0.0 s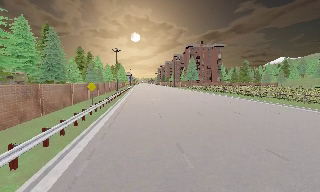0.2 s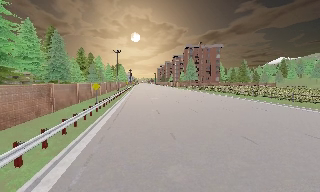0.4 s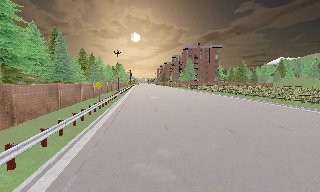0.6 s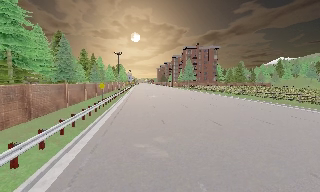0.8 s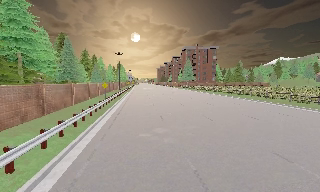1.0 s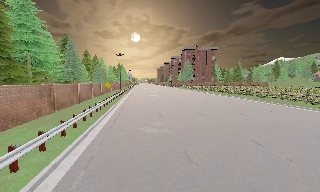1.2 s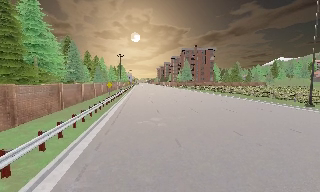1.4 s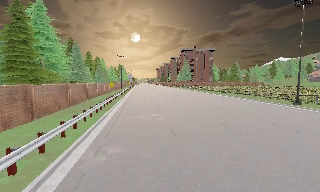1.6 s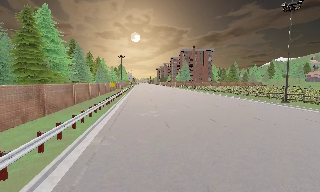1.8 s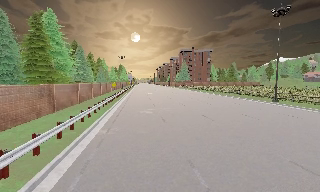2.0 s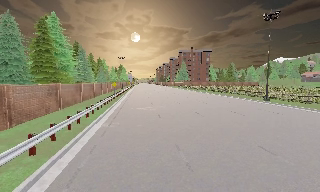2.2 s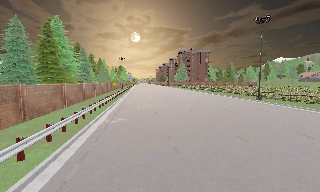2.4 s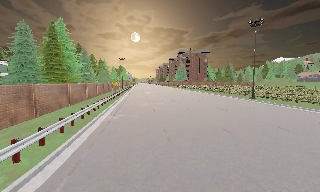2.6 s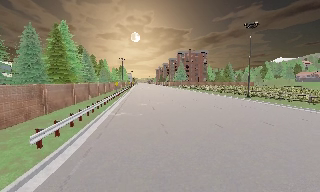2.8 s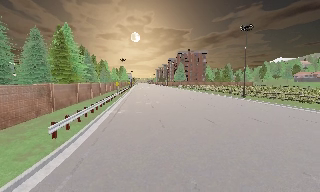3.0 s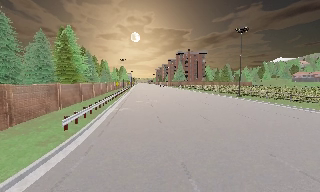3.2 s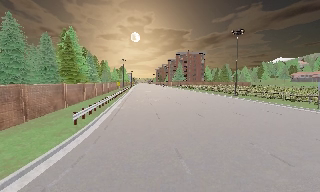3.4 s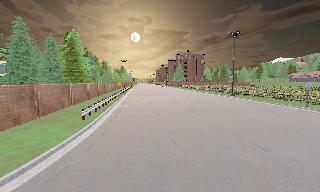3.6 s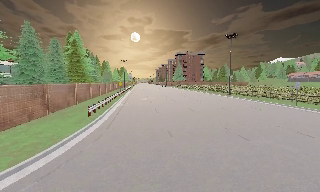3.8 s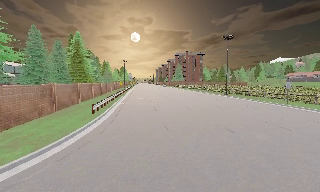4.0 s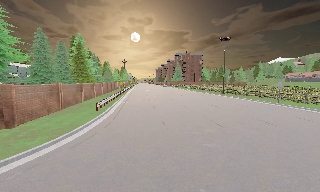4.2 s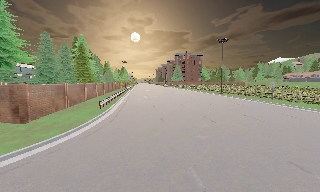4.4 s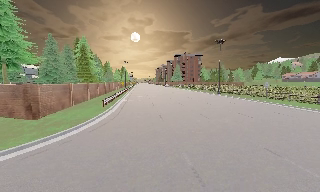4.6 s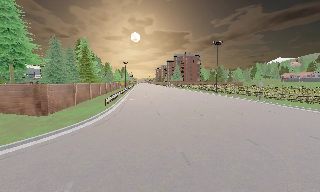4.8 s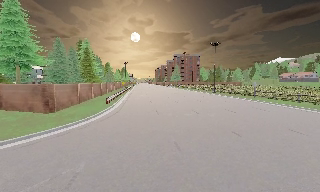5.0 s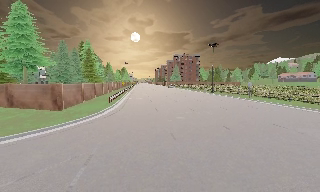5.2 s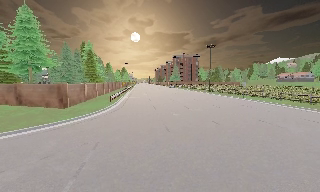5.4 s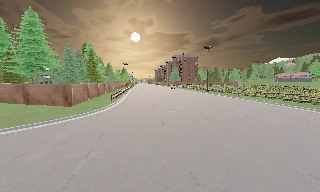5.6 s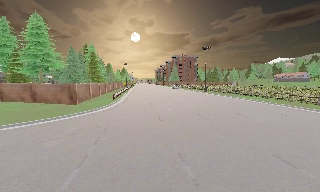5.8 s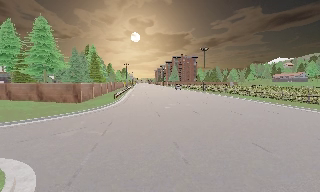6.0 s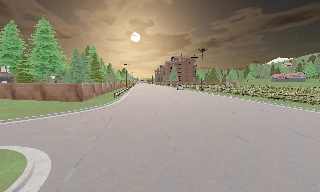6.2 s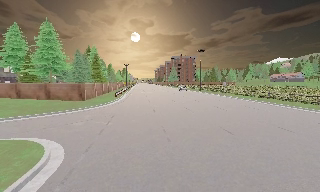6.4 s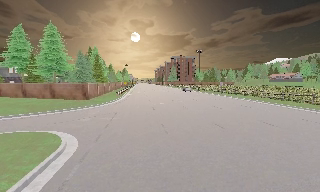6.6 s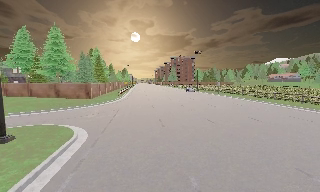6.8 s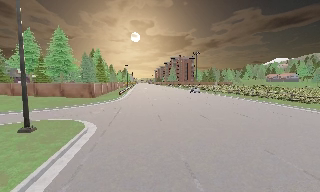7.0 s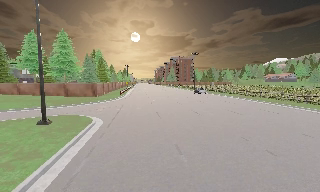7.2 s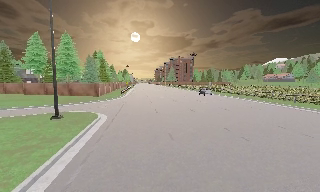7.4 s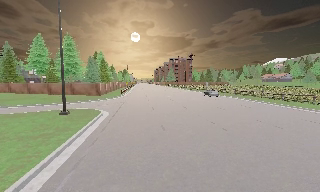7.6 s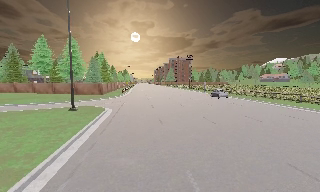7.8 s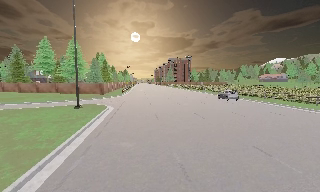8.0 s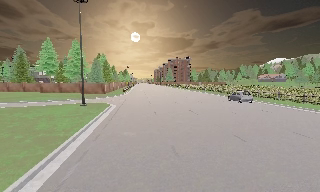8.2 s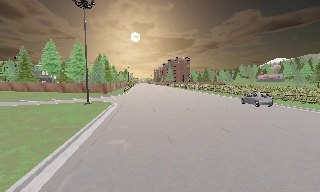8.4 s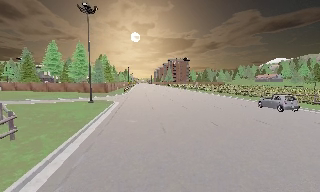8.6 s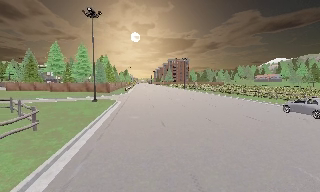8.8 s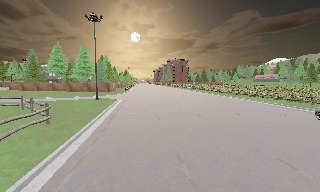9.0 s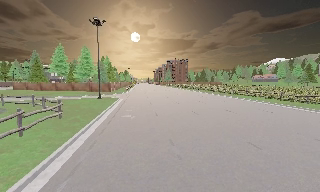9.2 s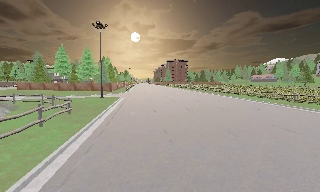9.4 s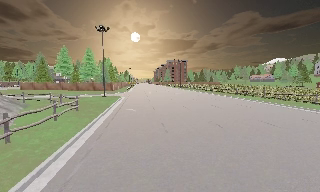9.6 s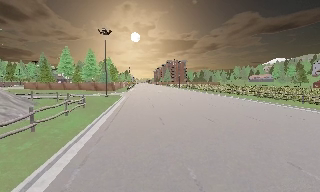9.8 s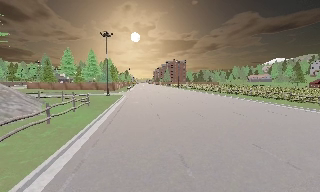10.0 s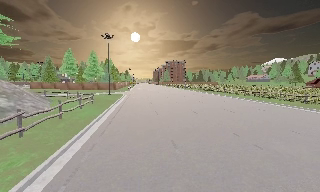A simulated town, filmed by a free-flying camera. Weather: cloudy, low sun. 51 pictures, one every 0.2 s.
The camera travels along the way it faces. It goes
backward.
0.0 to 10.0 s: The camera travels backward, about 65 m, so what stands in front gets smaller.
The film runs backward here.
